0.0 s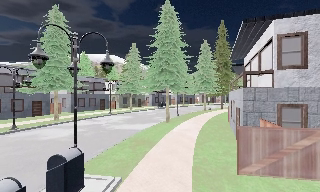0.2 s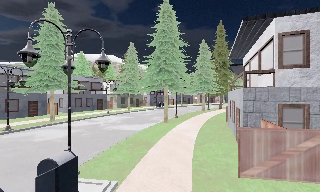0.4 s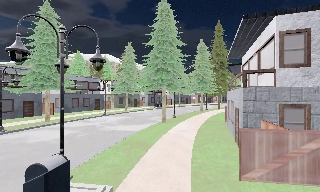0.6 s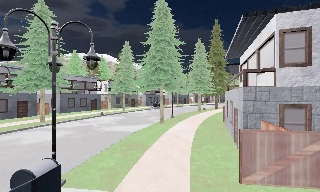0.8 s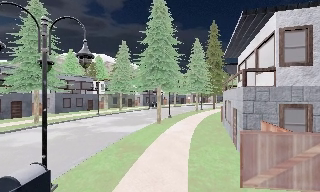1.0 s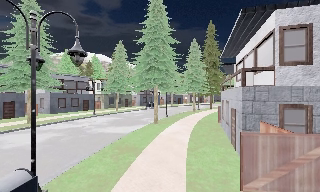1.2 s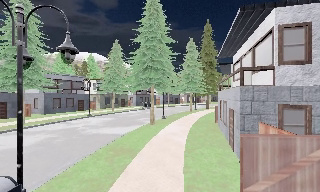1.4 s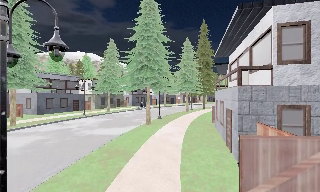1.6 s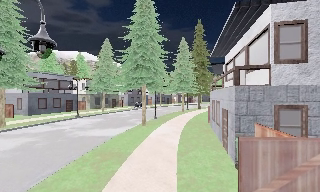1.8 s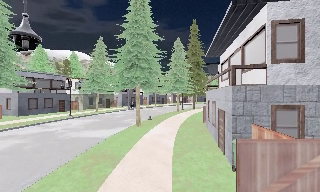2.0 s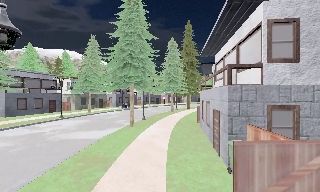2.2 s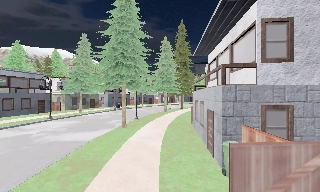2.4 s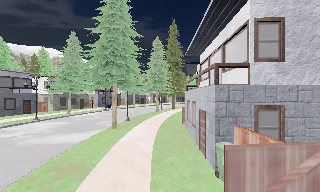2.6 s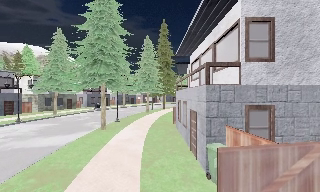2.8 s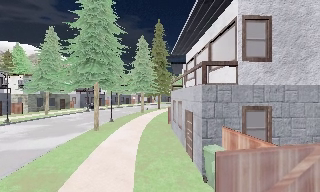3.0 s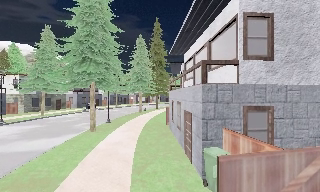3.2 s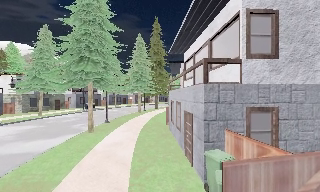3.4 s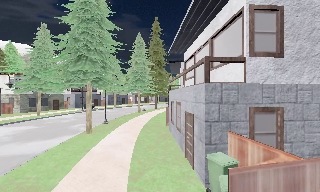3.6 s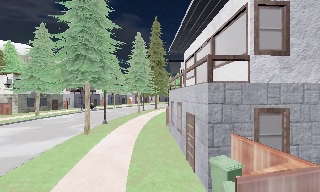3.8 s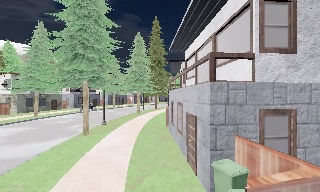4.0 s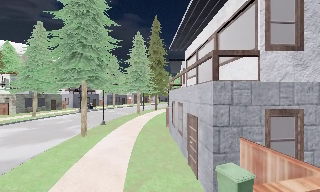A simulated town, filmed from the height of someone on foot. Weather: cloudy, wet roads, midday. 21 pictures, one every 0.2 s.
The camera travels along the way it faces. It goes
forward.
0.0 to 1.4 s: The camera travels forward, about 1.5 m, so what stands in front looms larger.
1.4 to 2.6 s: The camera pans to its right, which is clockwise from overhead, by about 15 degrees. It travels forward, about 1.5 m, so what stands in front looms larger.
2.6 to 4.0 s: The camera travels forward, about 1.5 m, so what stands in front looms larger.
The film runs forward here.
